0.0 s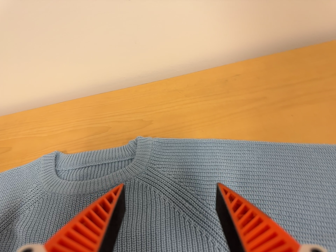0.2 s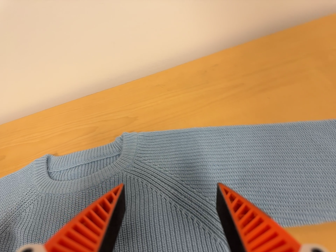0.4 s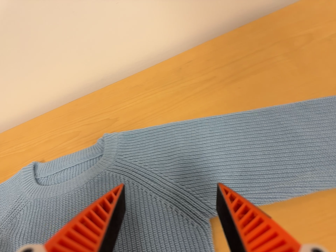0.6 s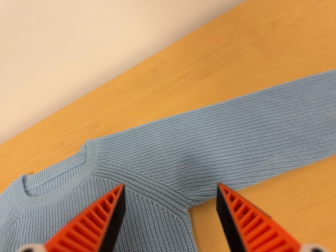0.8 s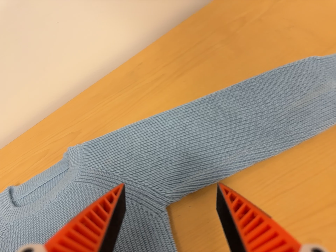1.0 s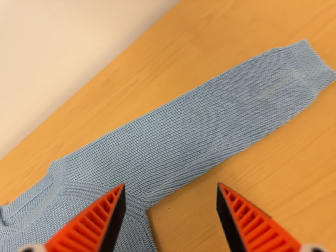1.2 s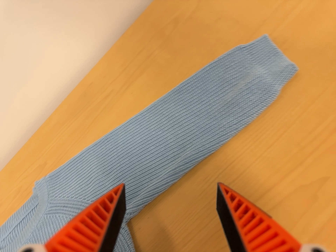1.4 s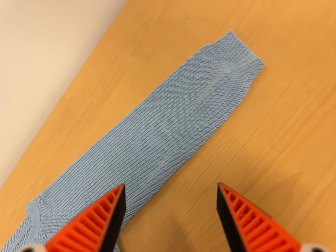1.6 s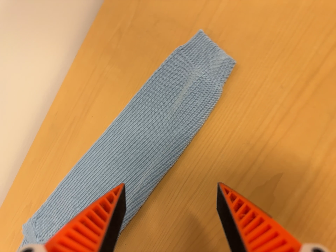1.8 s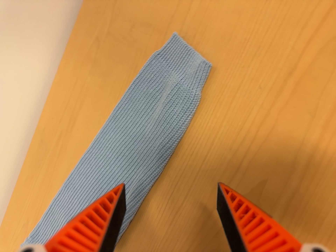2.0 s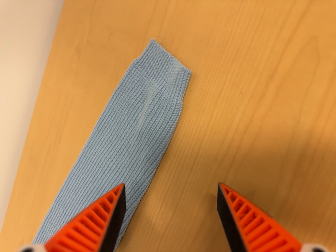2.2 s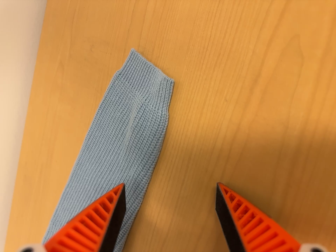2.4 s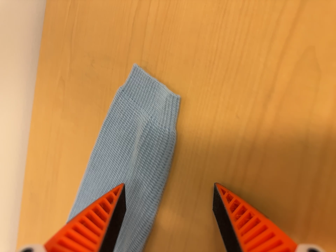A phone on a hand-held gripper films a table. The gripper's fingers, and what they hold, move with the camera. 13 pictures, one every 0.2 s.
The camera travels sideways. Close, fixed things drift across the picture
to the left.
The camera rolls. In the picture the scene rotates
counterclockwise.
0.0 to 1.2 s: The camera travels to its right, about 22 cm, so close, fixed things drift to the left. It rolls about its line of sight by about 35 degrees, and the scene rotates counterclockwise.
1.2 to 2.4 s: The camera travels to its right, toward the top of its view and forward, about 18 cm, so close, fixed things drift to the left. It rolls about its line of sight by about 30 degrees, and the scene rotates counterclockwise.
The film runs forward here.
